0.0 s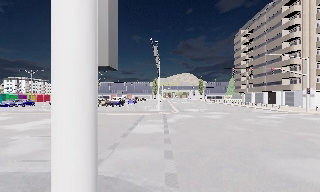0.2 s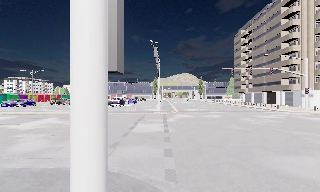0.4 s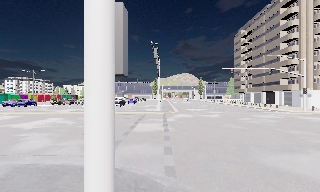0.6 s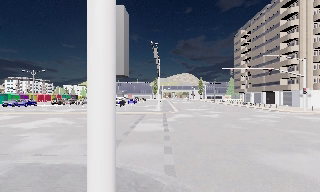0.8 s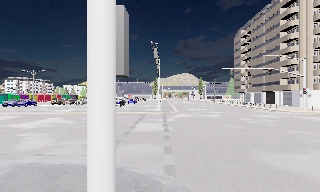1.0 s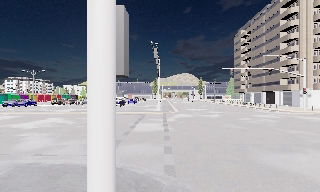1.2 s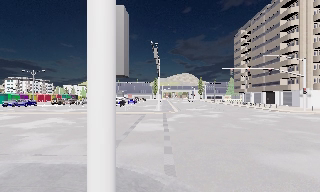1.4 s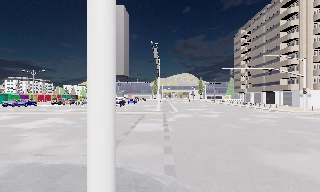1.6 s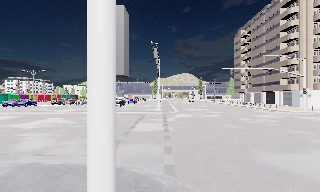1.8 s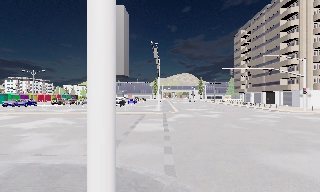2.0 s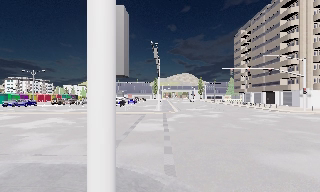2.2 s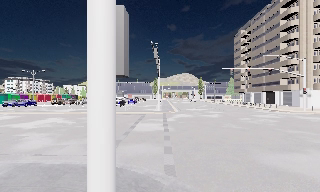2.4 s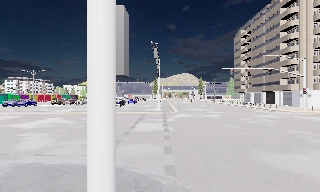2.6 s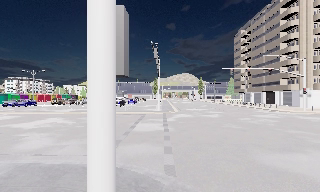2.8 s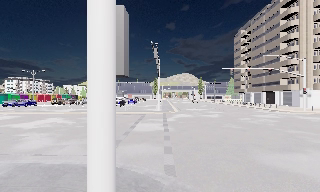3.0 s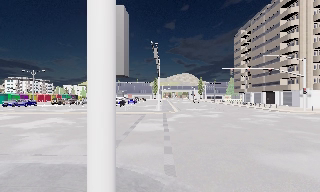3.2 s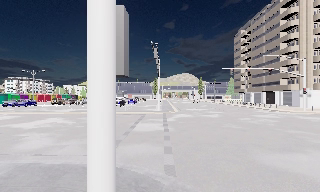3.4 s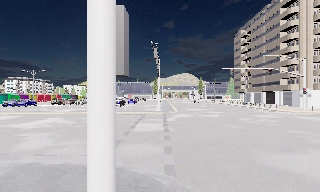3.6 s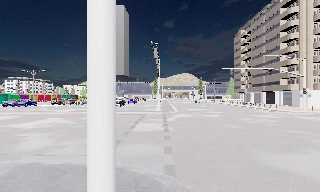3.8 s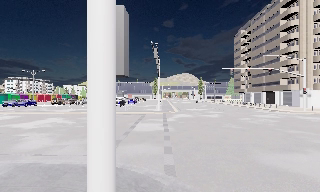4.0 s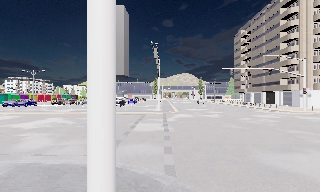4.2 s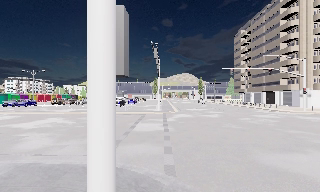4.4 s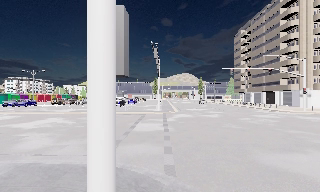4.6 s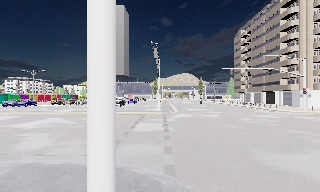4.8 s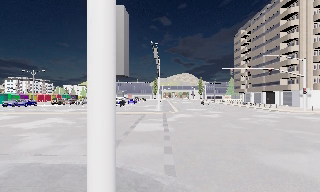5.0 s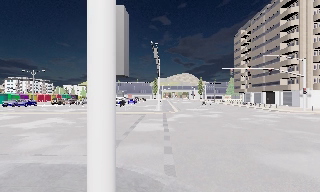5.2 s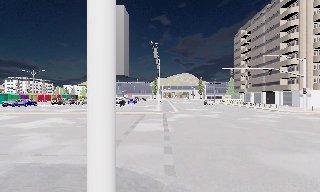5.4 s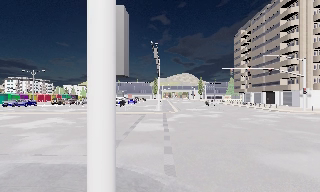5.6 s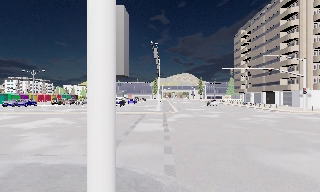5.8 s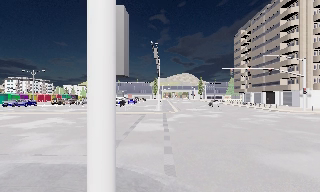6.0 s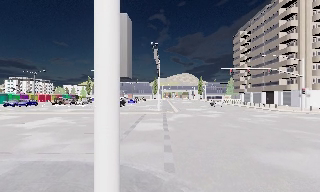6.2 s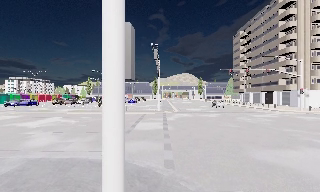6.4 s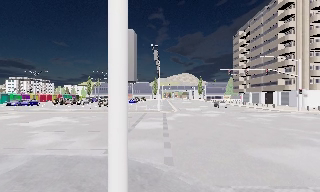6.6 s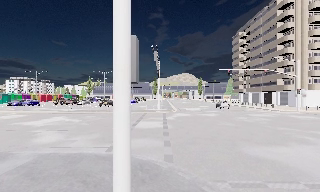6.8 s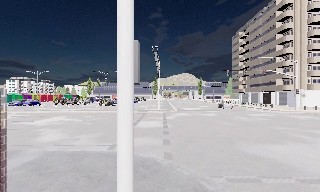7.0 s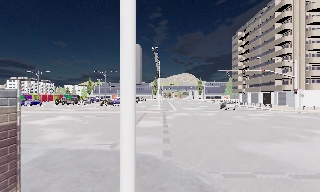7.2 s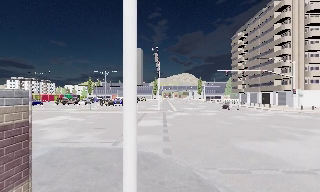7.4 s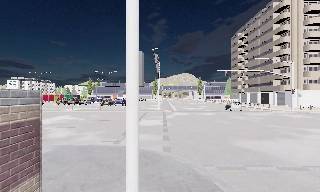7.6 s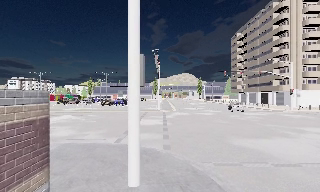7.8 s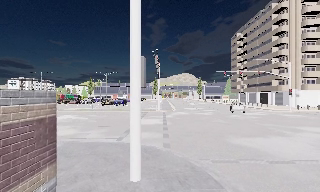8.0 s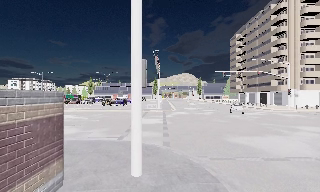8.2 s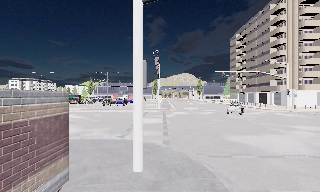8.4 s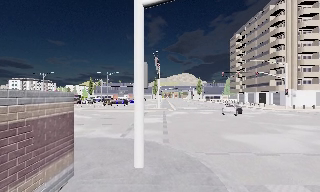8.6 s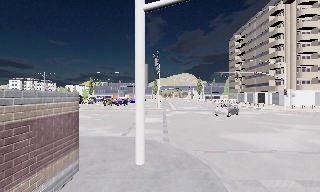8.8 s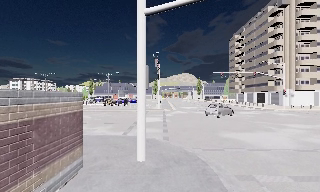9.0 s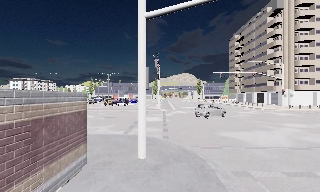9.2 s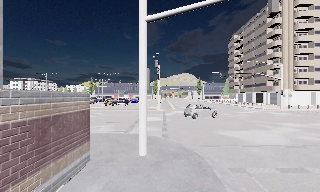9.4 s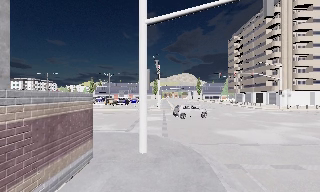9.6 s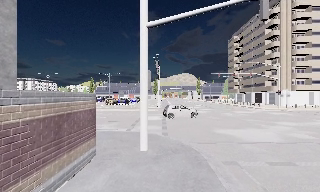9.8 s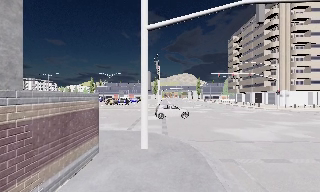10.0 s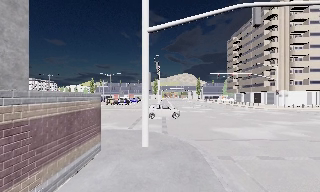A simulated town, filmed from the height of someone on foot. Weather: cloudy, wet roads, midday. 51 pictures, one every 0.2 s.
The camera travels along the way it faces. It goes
backward.
0.0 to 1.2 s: The camera travels backward, about 0.5 m, so what stands in front gets smaller. It loses speed.
1.2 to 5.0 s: The camera keeps its place and its aim.
5.0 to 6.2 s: The camera shifts only a little, or ends up much as it began.
6.2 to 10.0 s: The camera travels backward, about 5 m, so what stands in front gets smaller.
The film runs backward here.
